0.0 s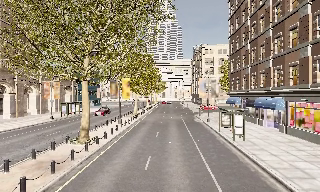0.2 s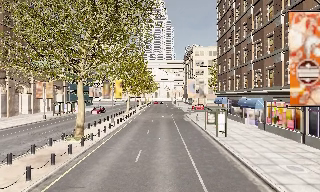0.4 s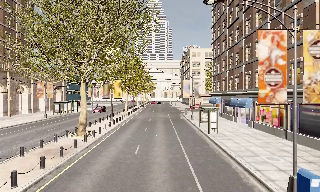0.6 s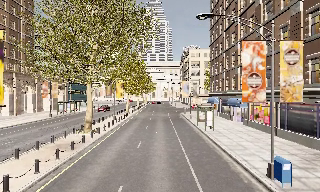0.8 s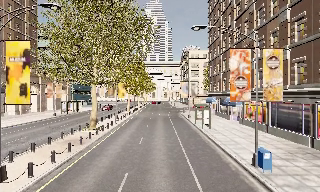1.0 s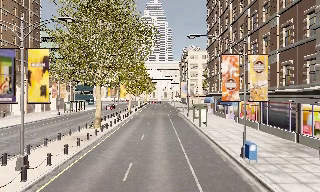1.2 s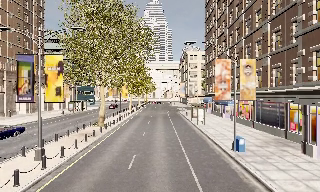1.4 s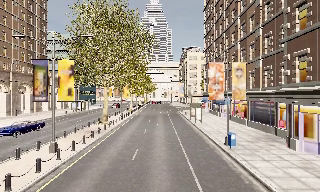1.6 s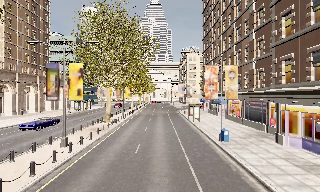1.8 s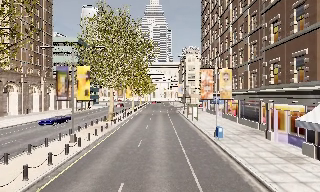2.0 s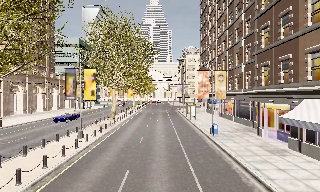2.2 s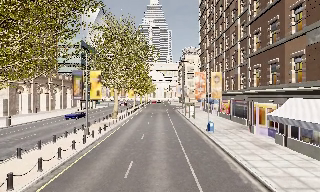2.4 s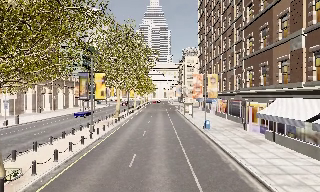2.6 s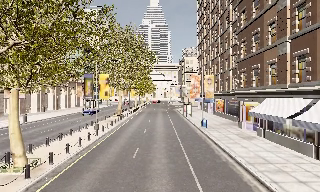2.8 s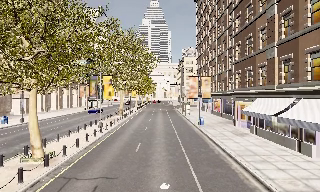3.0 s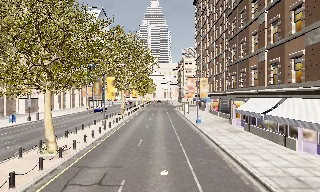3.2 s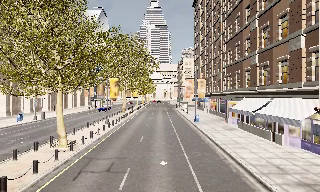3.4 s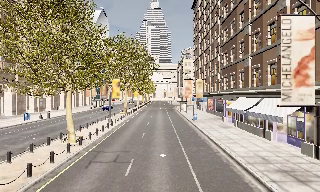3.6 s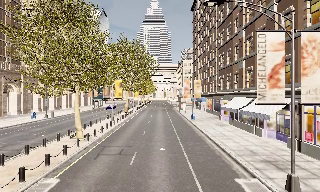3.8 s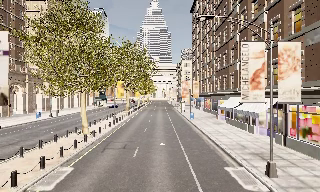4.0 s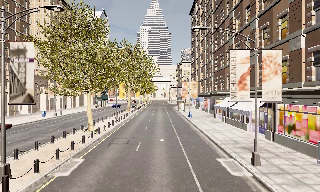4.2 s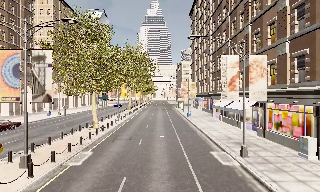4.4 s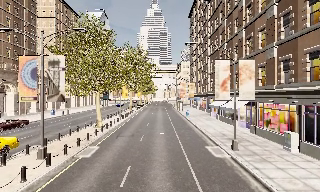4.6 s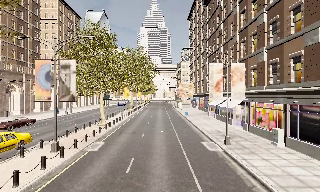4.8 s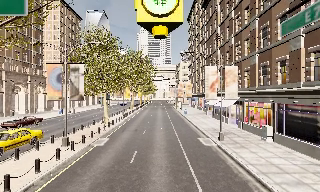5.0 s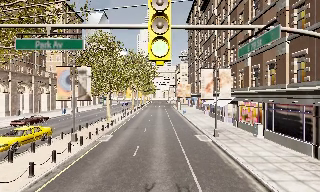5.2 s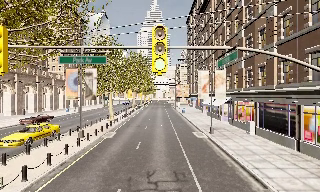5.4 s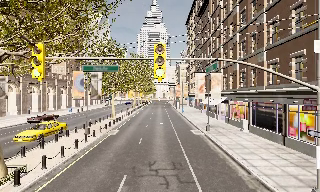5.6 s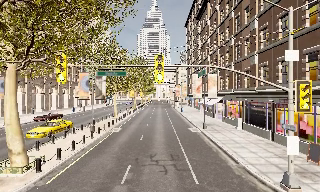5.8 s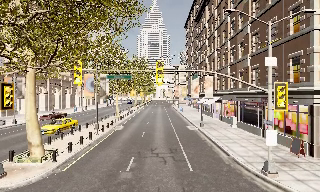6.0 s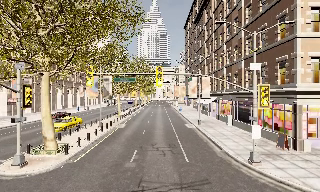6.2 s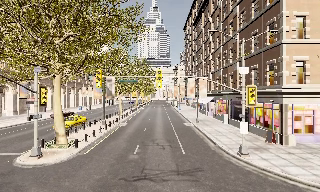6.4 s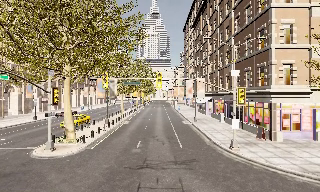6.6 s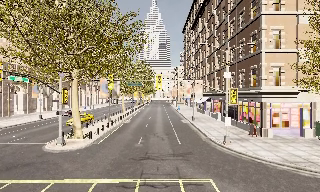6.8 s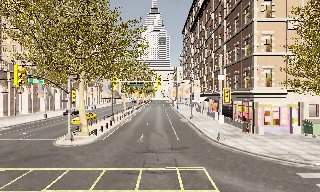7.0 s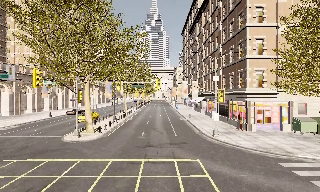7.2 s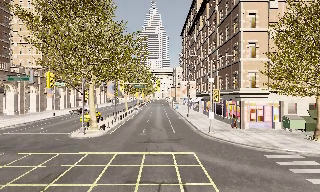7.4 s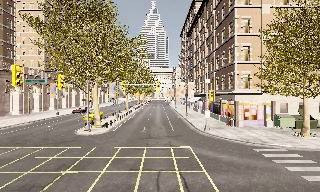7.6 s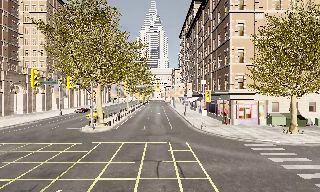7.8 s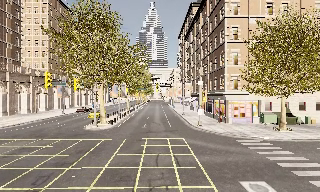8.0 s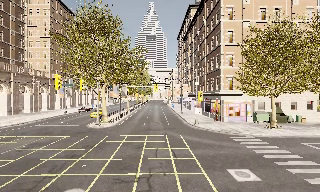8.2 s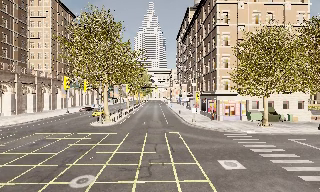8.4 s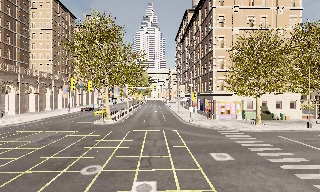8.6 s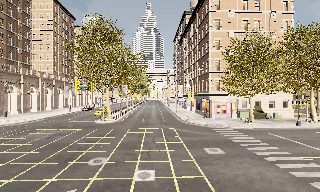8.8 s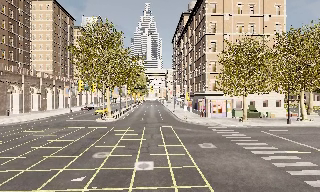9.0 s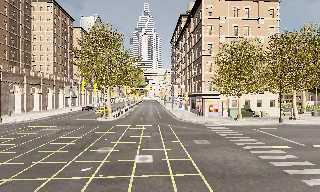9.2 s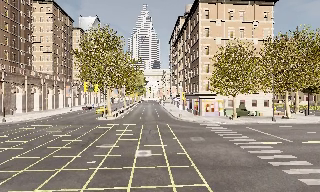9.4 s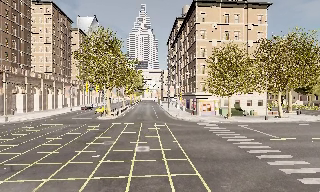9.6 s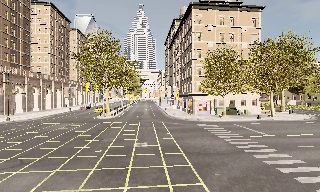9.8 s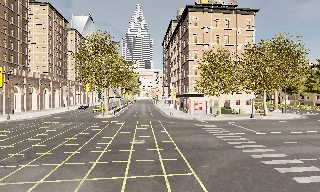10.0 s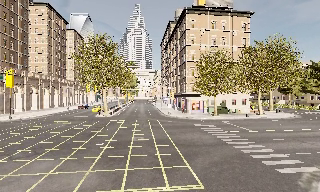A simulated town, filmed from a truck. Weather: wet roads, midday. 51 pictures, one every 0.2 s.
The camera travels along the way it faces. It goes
backward.
0.0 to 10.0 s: The camera pans to its right, which is clockwise from overhead, by about 10 degrees. It travels backward, about 60 m, so what stands in front gets smaller.
The film runs backward here.
